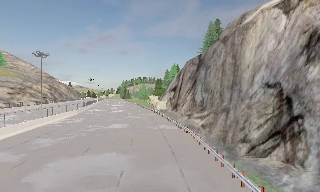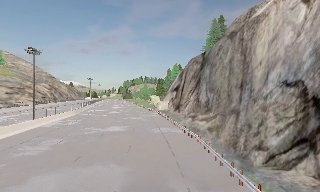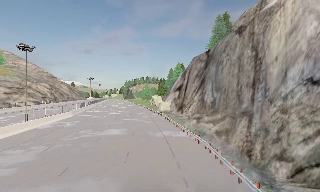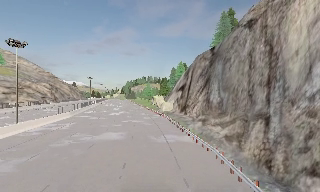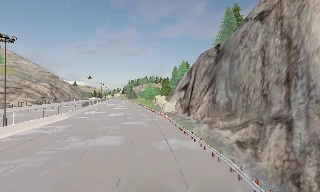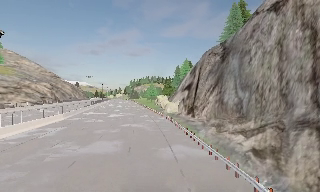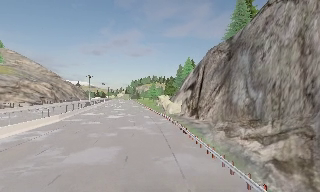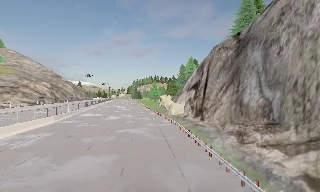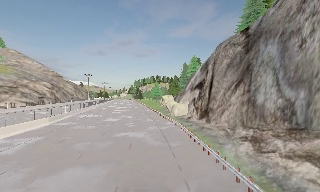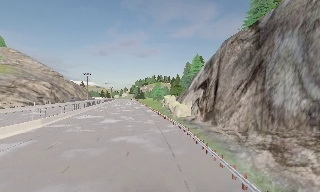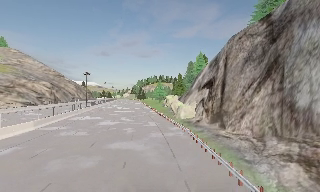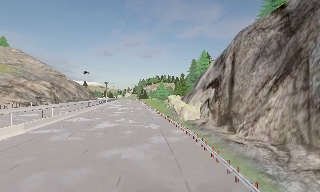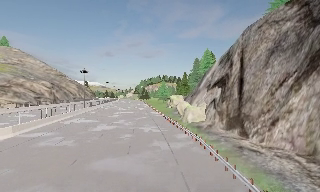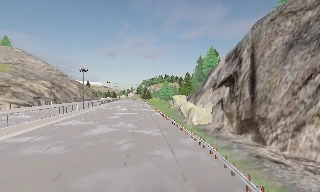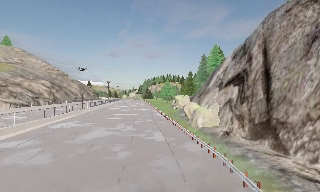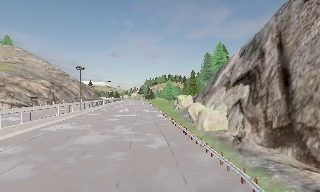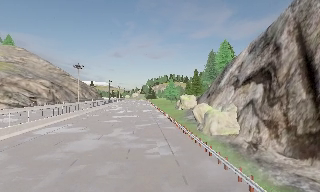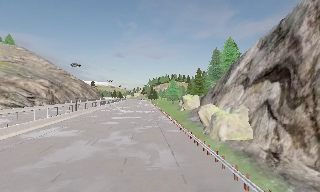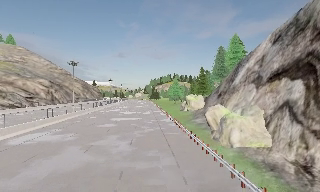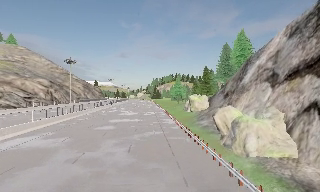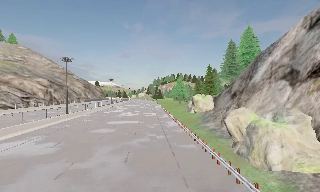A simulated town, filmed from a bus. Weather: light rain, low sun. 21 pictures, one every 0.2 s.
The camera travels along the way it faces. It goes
forward.
0.0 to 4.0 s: The scene slides to the right, as the camera pans about 10 degrees to its left. It travels forward, about 40 m, so what stands in front looms larger.
The film runs forward here.
